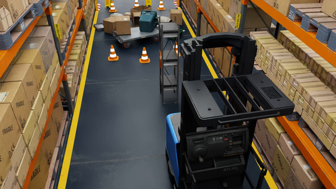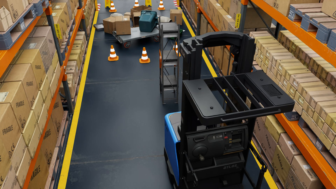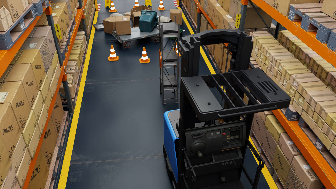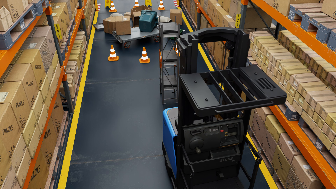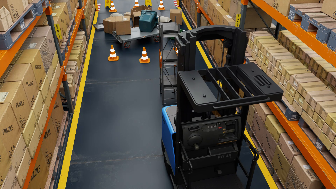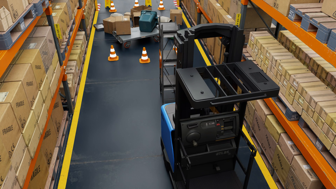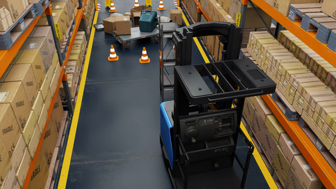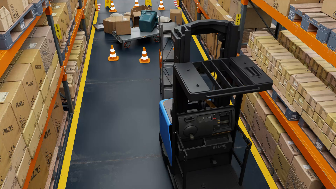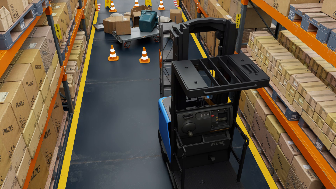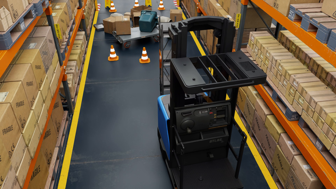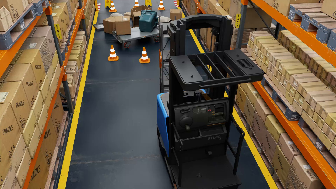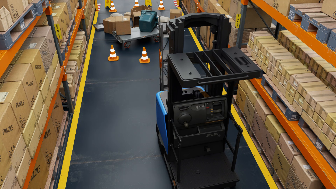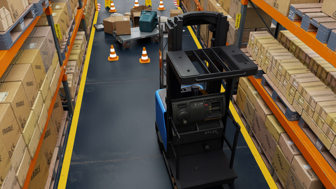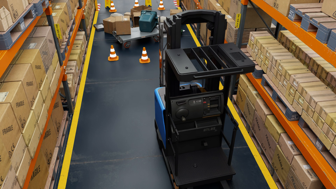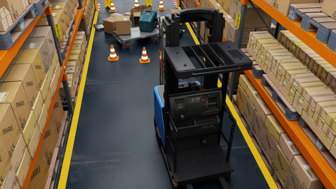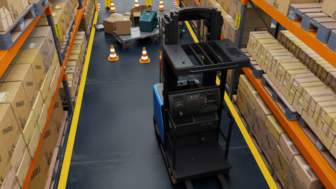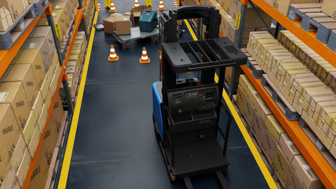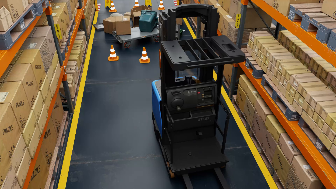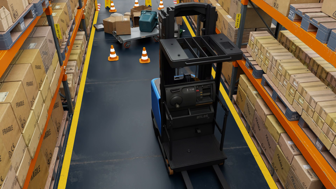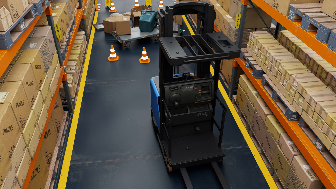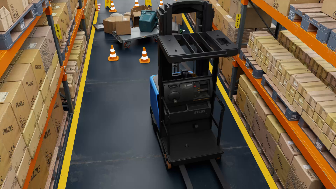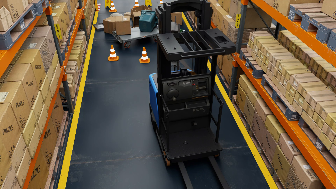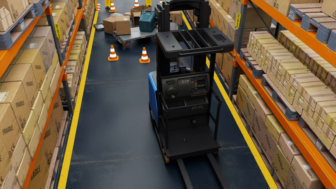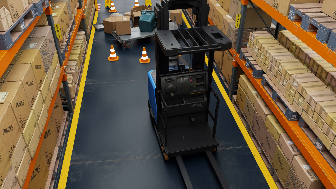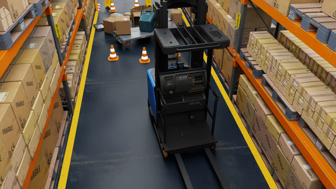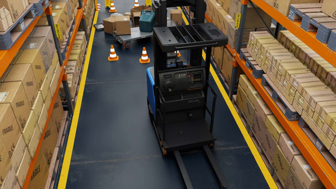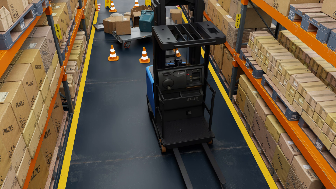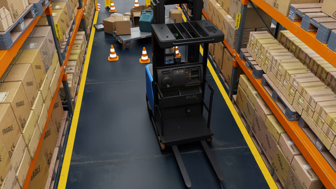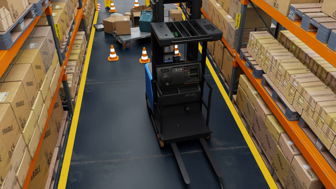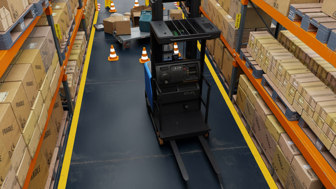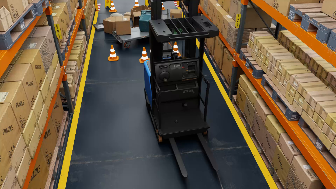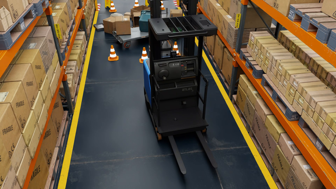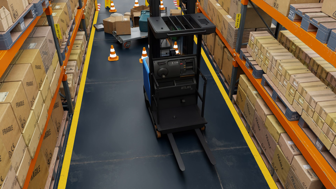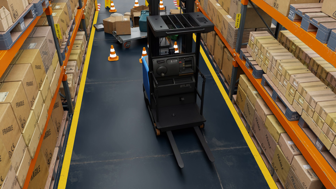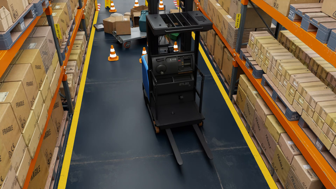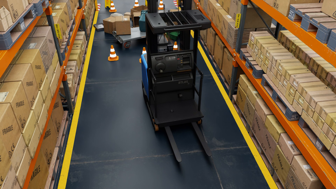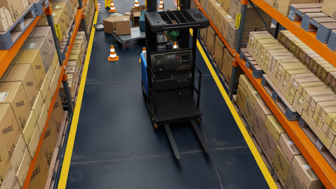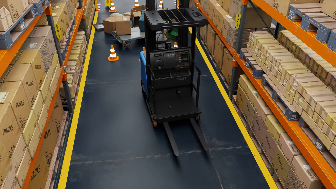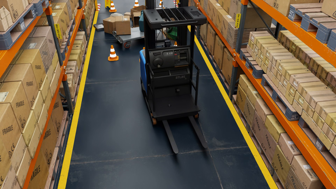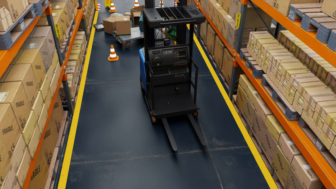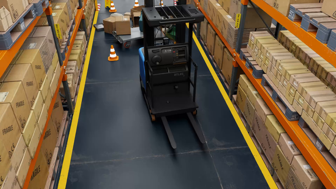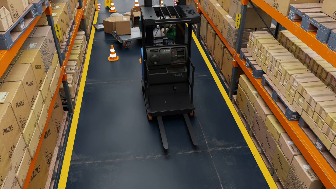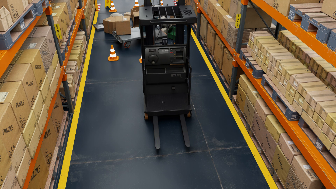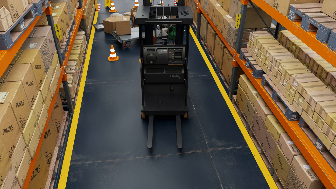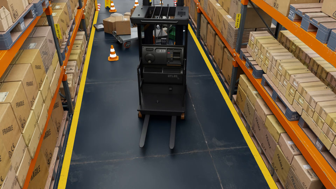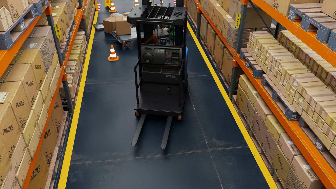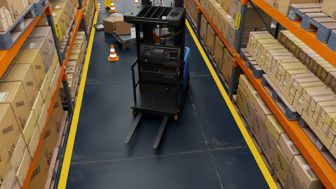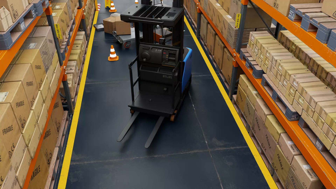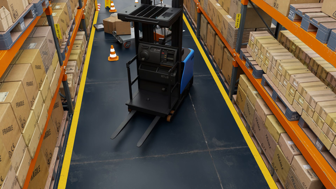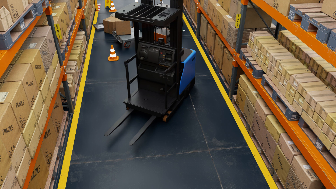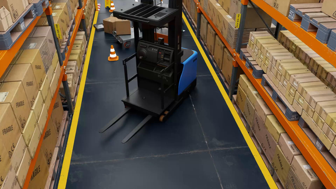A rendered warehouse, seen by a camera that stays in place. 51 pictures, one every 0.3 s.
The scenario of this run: A forklift runs into an object in its way.
